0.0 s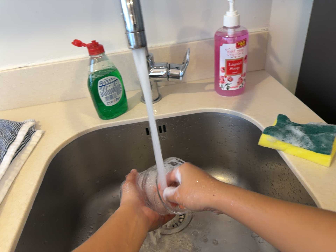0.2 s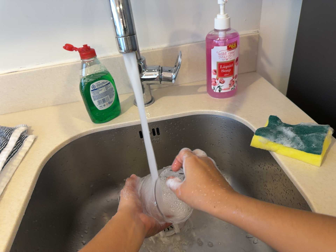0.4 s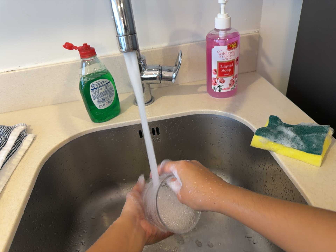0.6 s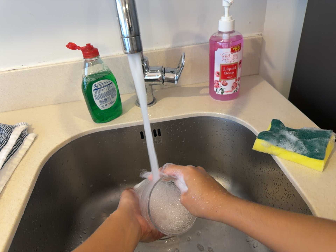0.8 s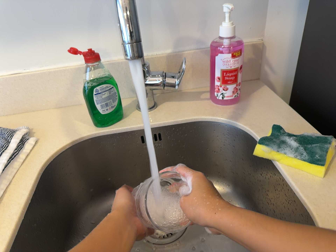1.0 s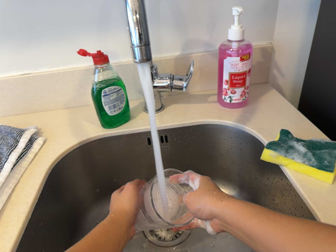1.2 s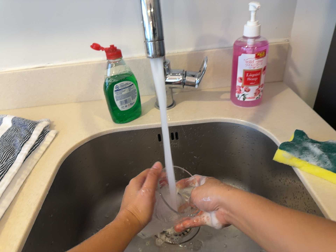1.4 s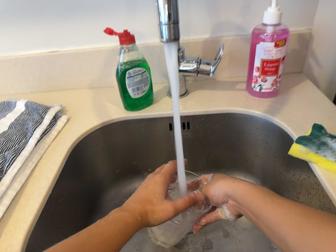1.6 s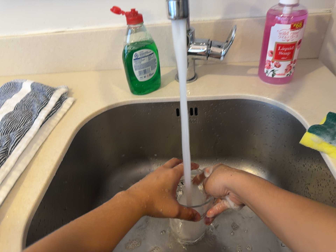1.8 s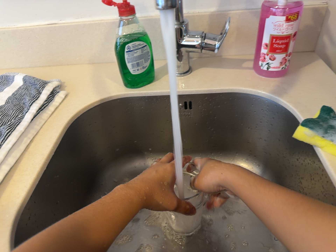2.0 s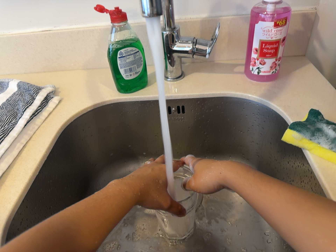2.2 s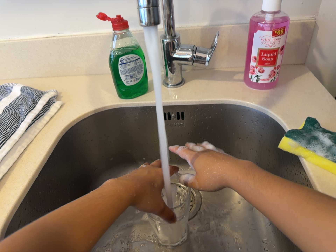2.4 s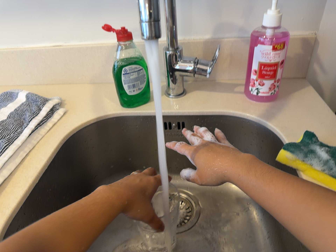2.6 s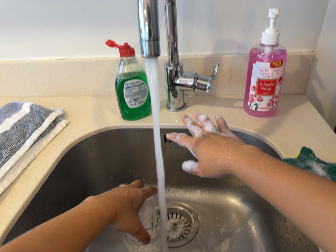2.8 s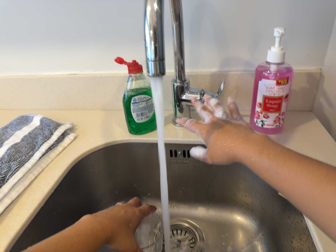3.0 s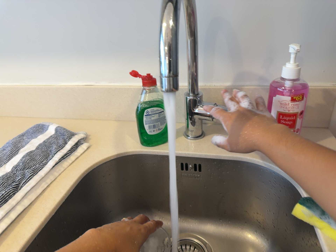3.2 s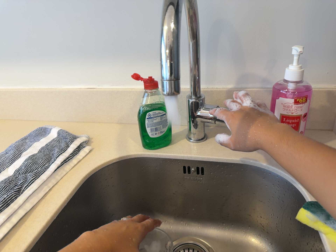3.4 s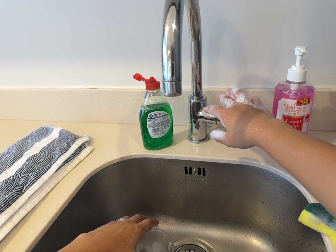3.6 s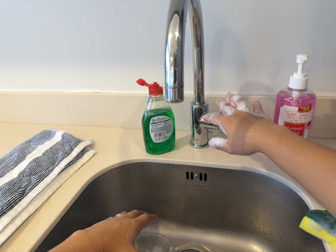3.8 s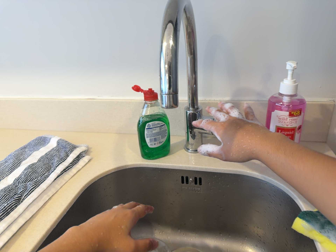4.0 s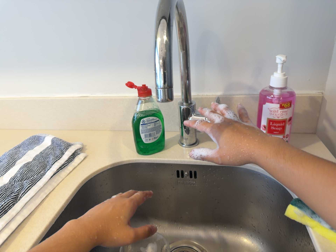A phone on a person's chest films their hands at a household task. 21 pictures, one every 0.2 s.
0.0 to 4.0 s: The camera swings to its left by about 10 degrees, and the scene slides to the right. Its aim tips toward the top of its view by about 10 degrees, and the scene shifts downward. It rolls about its line of sight by about 10 degrees, and the scene rotates clockwise.
The film runs backward here.
